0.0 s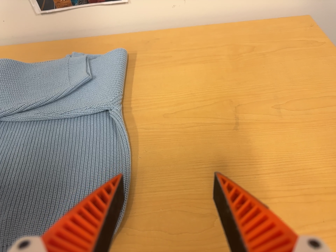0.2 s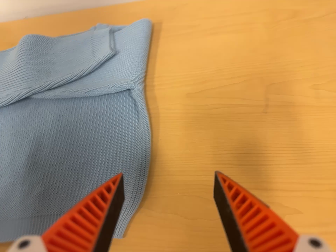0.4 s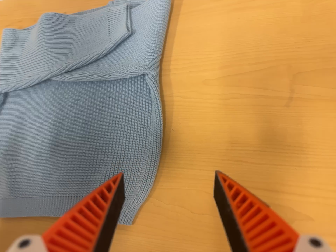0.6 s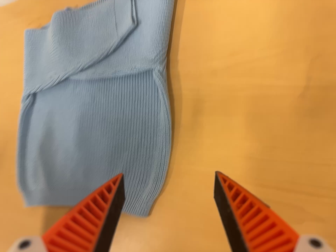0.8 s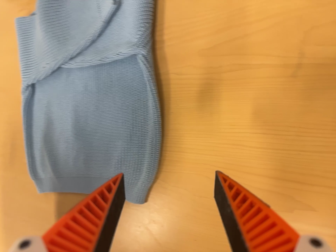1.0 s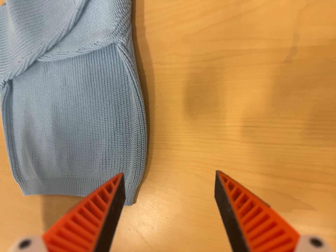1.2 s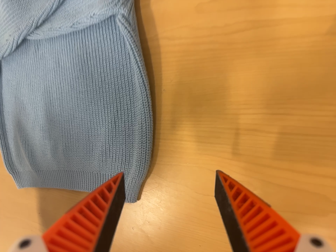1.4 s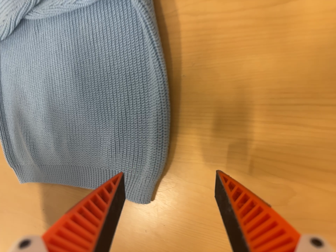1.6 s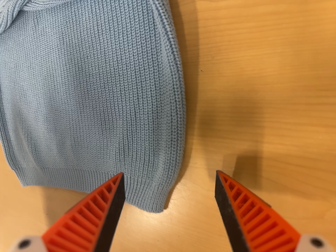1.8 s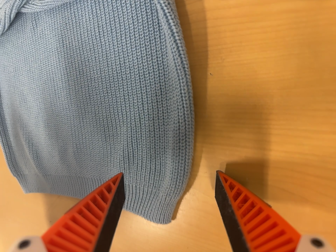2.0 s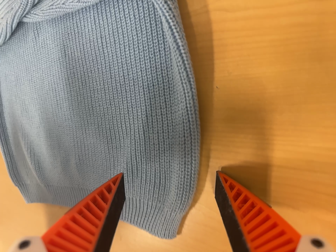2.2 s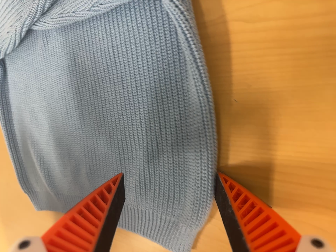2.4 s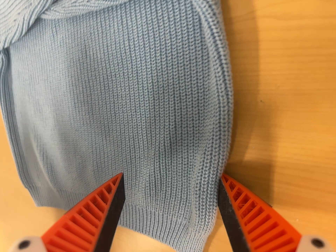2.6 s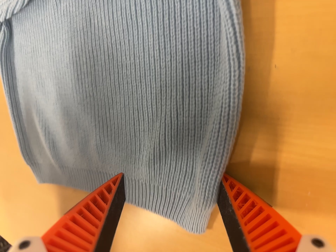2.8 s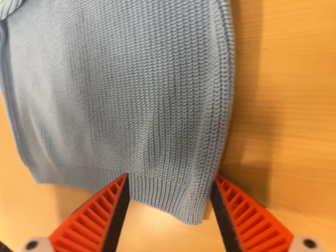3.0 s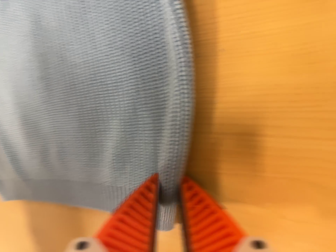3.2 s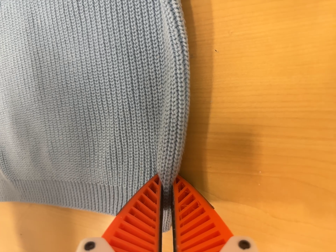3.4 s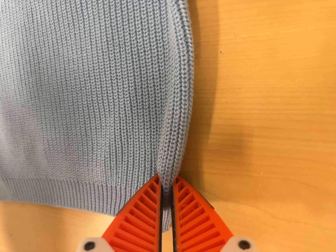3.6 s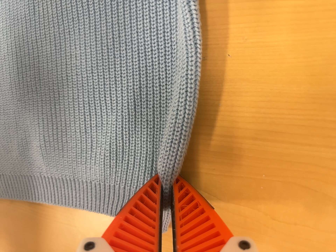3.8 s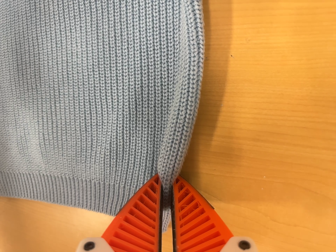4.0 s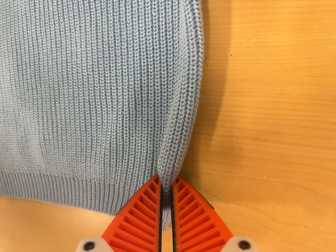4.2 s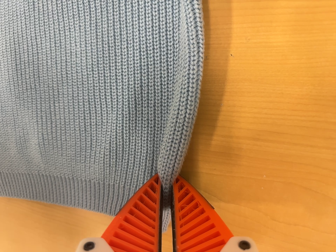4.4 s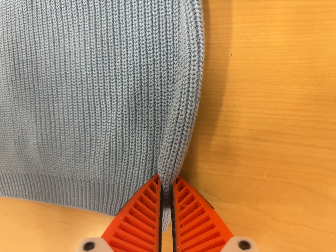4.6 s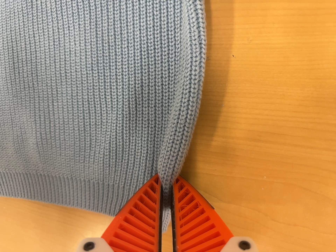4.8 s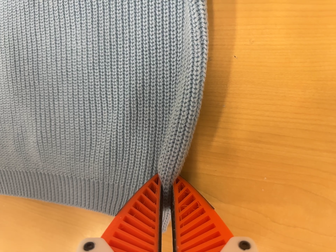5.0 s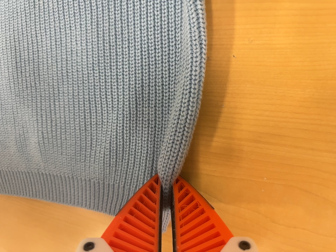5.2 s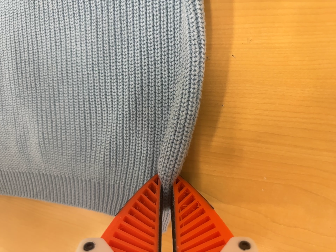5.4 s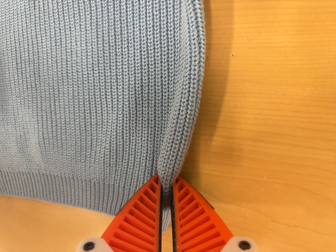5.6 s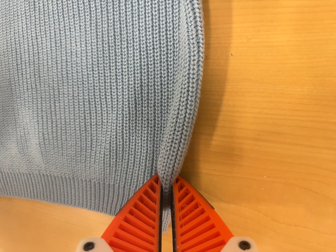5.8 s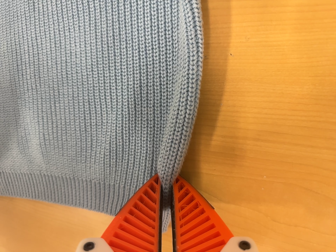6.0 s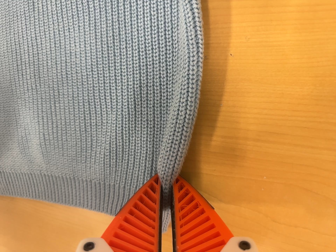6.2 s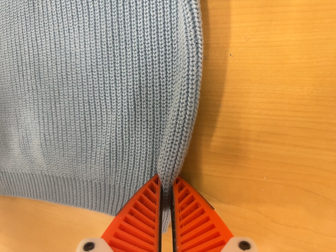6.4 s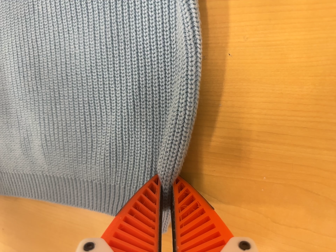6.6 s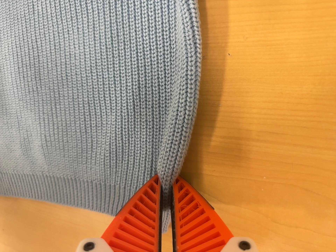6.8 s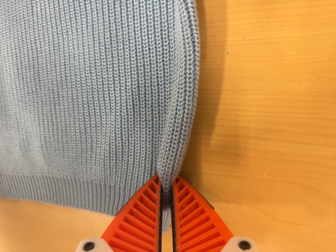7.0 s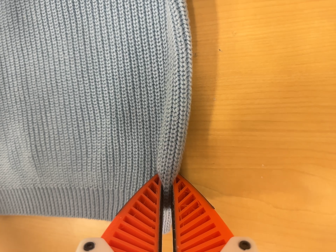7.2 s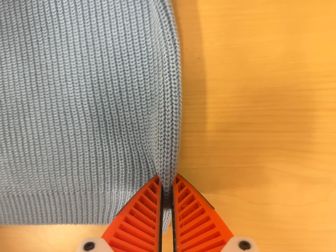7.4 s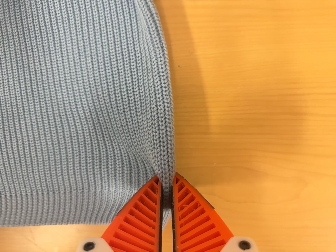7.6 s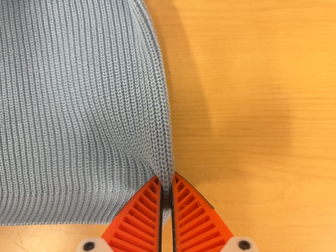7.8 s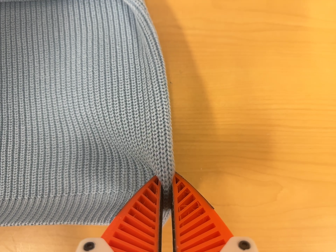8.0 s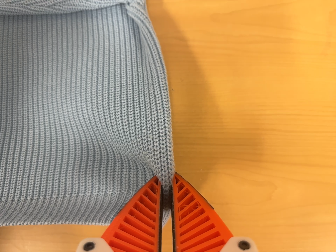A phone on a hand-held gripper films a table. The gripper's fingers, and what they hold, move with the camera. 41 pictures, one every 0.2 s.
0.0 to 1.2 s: The camera pans to its left by about 30 degrees. It travels toward the top of its view, to its right and forward, about 26 cm. Its aim tips toward the bottom of its view by about 40 degrees.
1.2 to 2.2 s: The camera travels forward, to its left and toward the top of its view, about 10 cm, so what stands in front looms larger.
2.2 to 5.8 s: The camera swings to its right by about 10 degrees, and the scene slides to the left.
5.8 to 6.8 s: The camera keeps its place and its aim.
6.8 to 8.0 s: The camera swings to its right by about 20 degrees, and the scene slides to the left. It travels backward, toward the bottom of its view and to its left, about 10 cm, so what stands in front gets smaller. Its aim tips toward the top of its view by about 20 degrees, and the scene shifts downward.
The film runs forward here.
